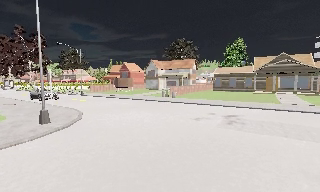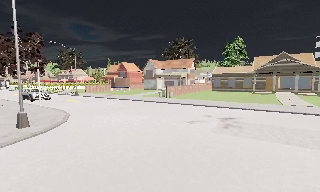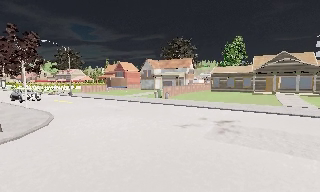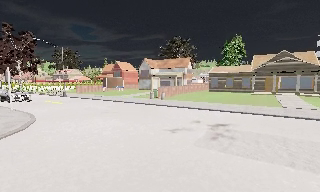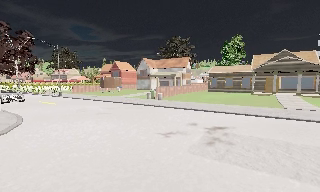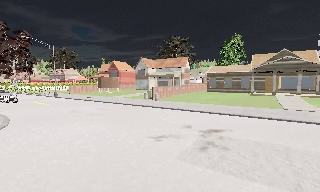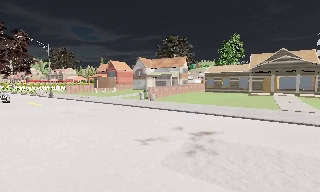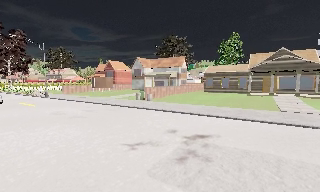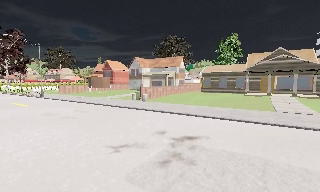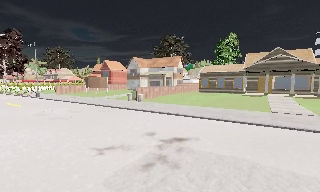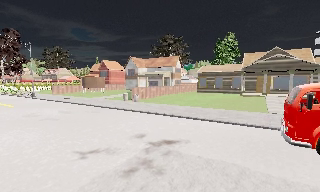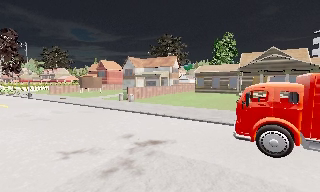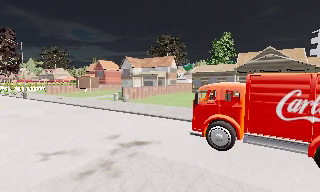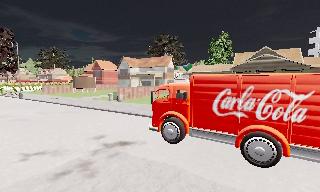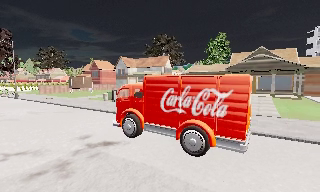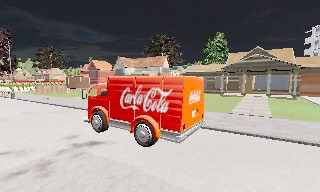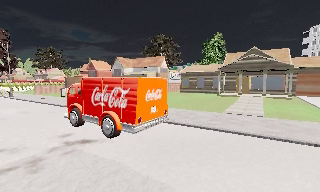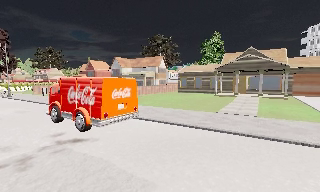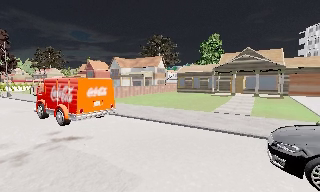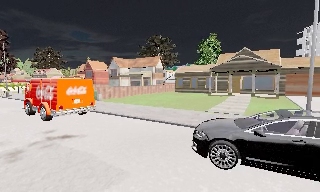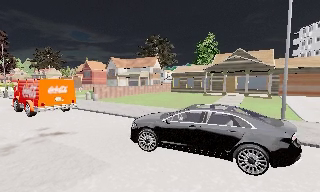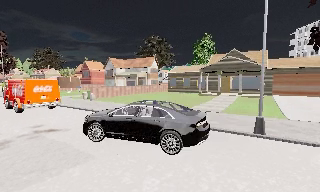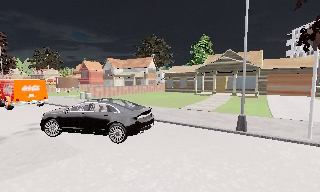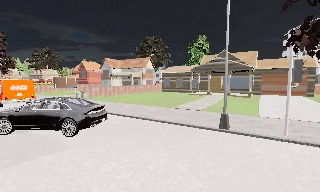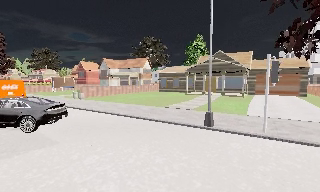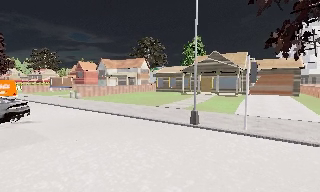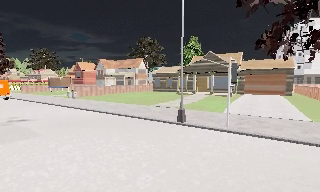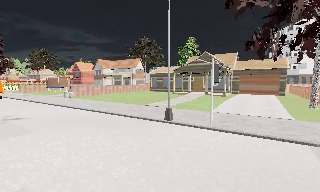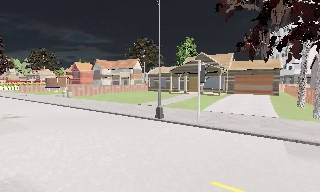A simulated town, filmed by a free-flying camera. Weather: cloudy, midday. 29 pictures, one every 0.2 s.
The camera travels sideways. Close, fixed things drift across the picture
to the left.
0.0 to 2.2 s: The camera travels to its right and forward, about 7 m, so close, fixed things drift to the left. It loses speed.
2.2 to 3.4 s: The camera travels to its right, about 3 m, so close, fixed things drift to the left.
3.4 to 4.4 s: The camera travels to its right and backward, about 3 m, so close, fixed things drift to the left. It gains speed.
4.4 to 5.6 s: The camera travels to its right and backward, about 4.5 m, so close, fixed things drift to the left.
The film runs forward here.
